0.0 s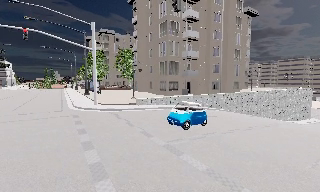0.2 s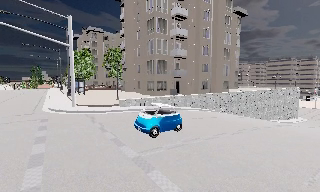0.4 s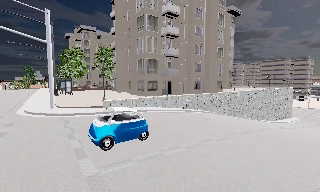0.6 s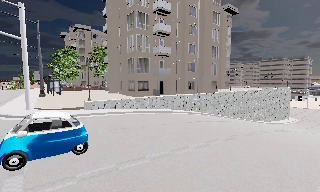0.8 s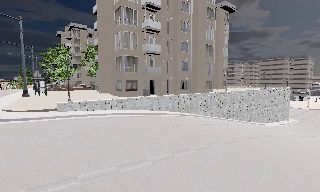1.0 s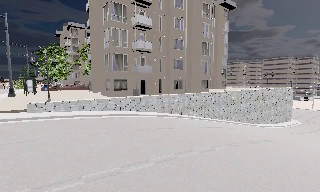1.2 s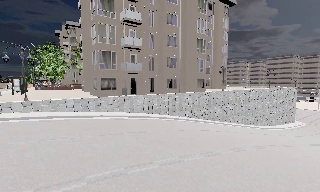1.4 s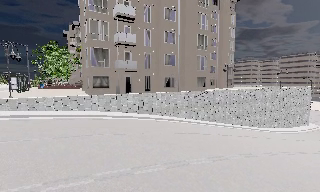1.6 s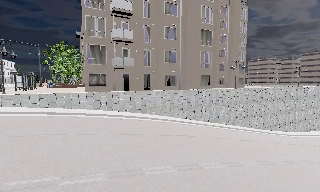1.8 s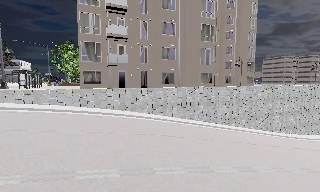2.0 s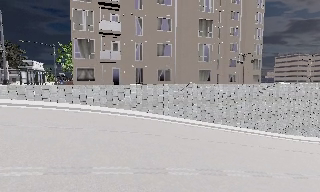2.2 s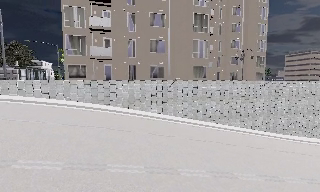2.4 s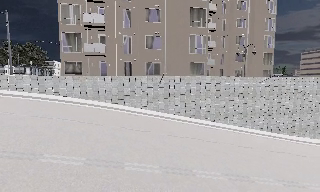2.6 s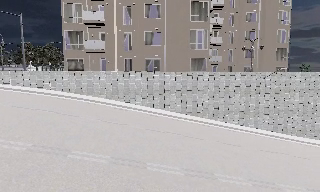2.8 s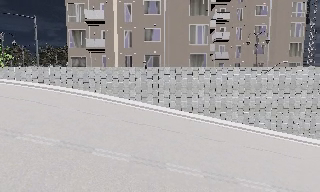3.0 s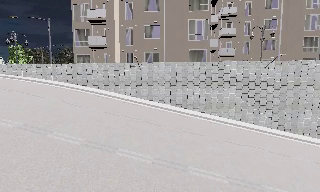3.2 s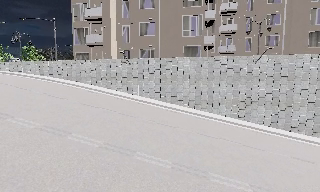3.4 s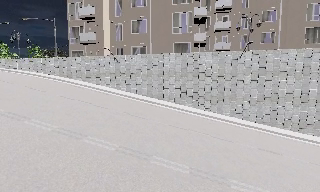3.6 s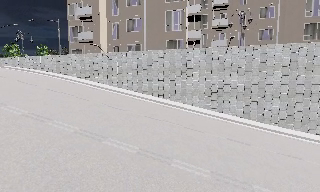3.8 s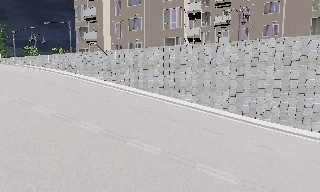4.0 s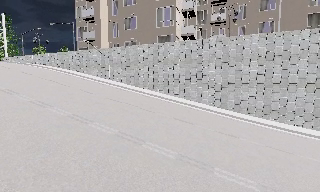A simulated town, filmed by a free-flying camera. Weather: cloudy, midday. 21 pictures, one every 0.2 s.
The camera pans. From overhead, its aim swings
counterclockwise.
0.0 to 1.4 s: The camera travels to its right and forward, about 12 m, so close, fixed things drift to the left. It gains speed.
1.4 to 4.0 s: The camera pans to its left, which is counterclockwise from overhead, by about 50 degrees. It travels to its right, about 25 m, so close, fixed things drift to the left.
The film runs forward here.
